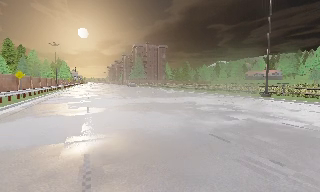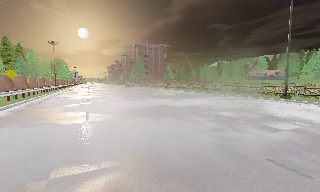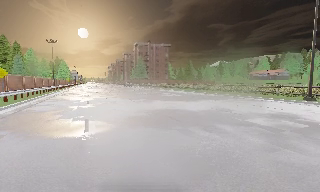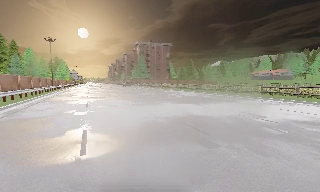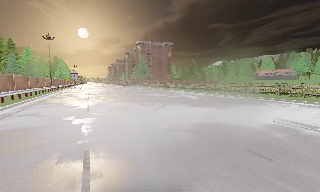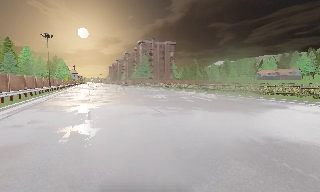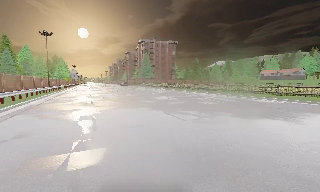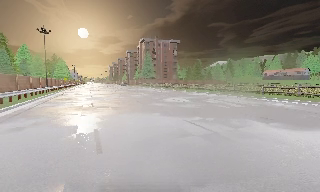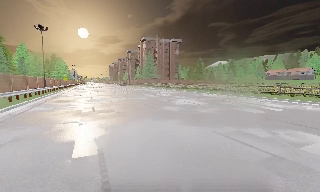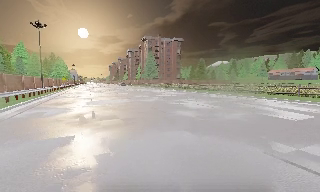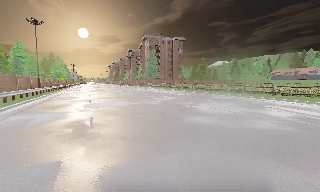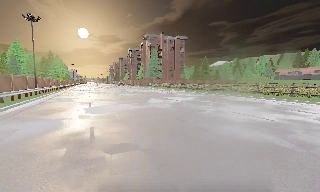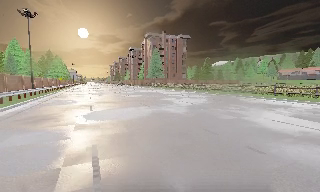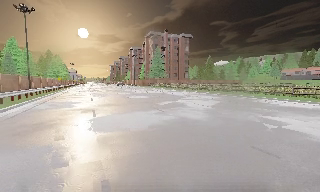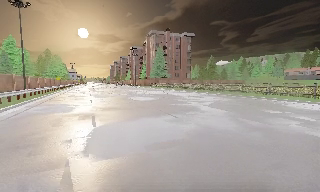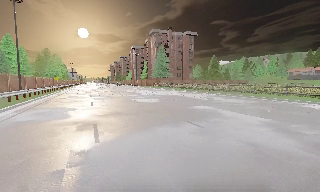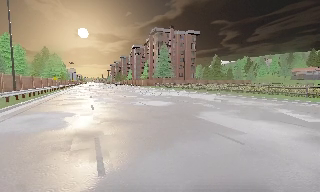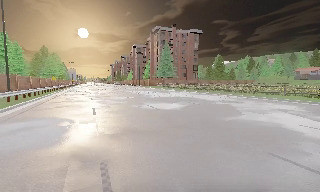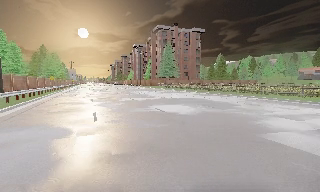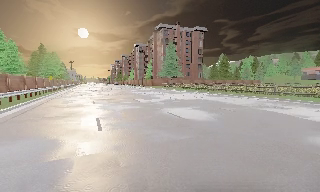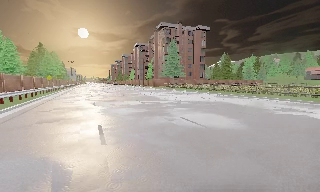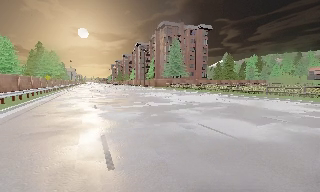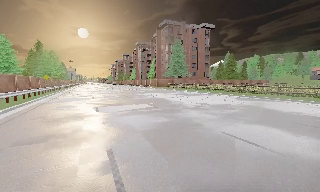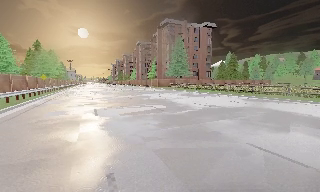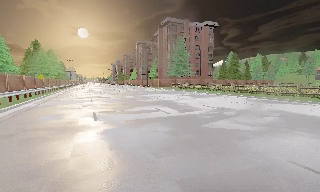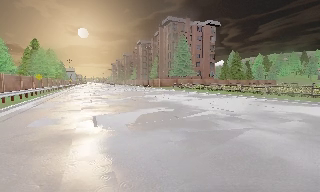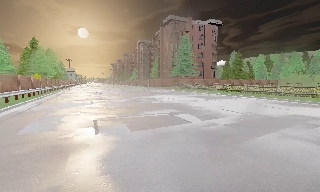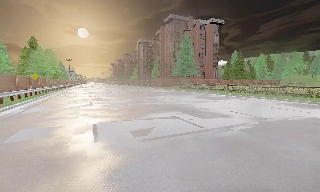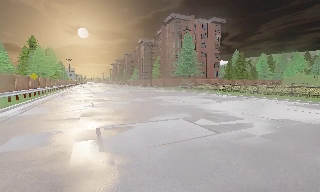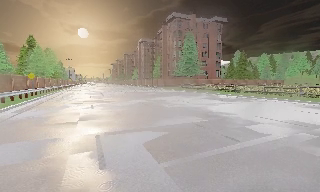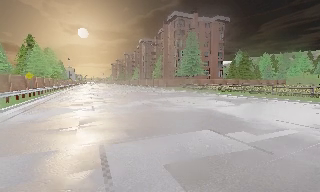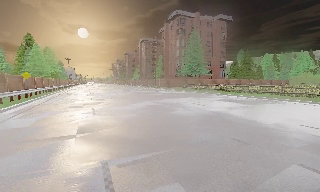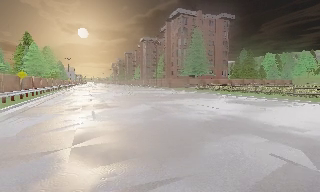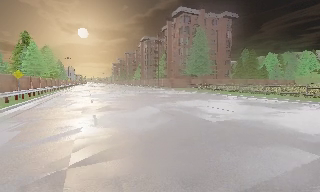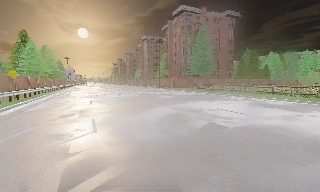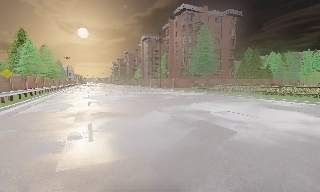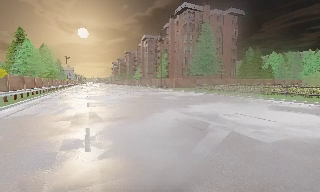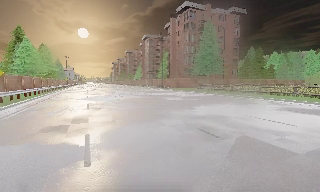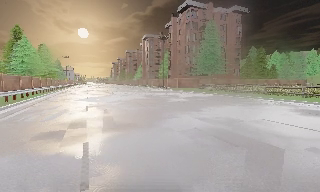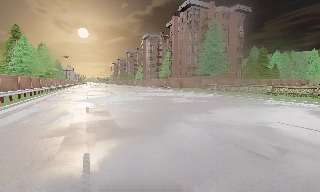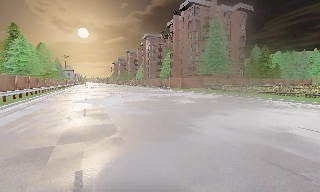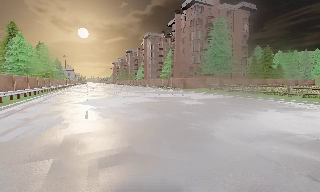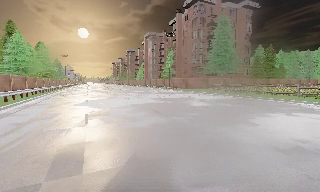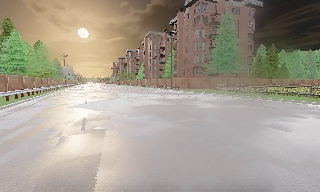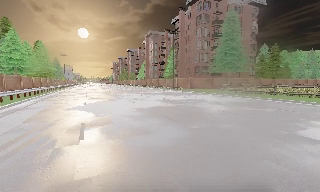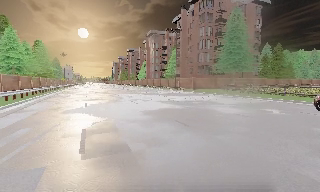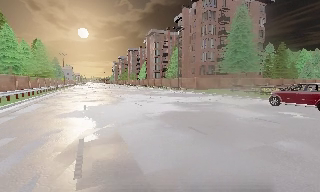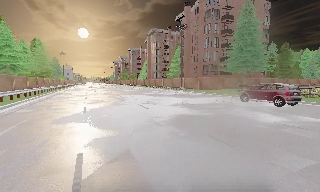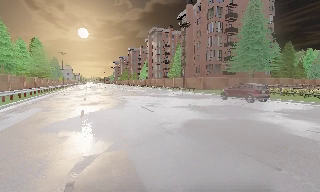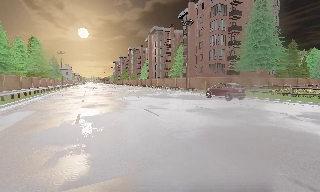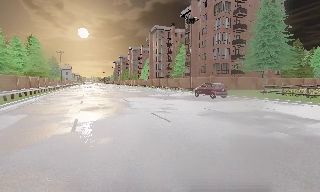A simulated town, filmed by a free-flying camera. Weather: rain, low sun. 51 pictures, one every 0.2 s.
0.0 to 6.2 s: The camera travels forward and to its left, about 45 m, so what stands in front looms larger. It loses speed.
6.2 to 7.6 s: The camera travels forward, about 6 m, so what stands in front looms larger.
7.6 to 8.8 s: The camera travels forward and to its left, about 5 m, so what stands in front looms larger.
8.8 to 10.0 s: The camera travels forward, about 6 m, so what stands in front looms larger.
The film runs forward here.
